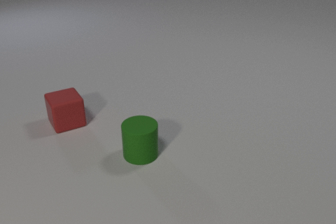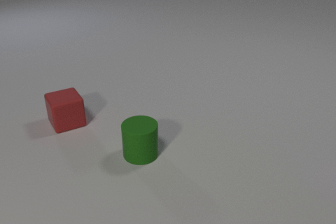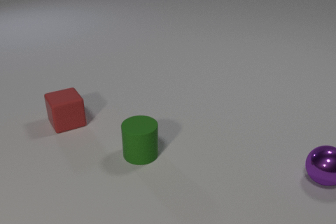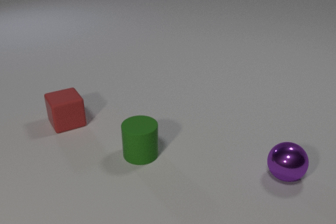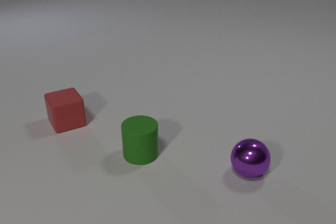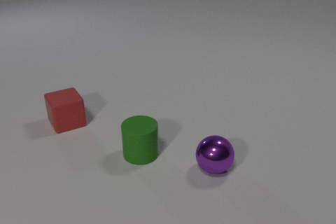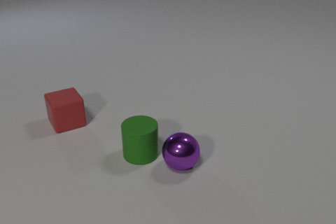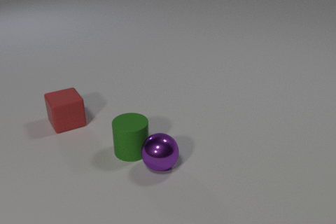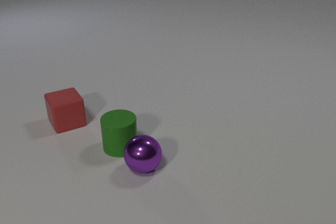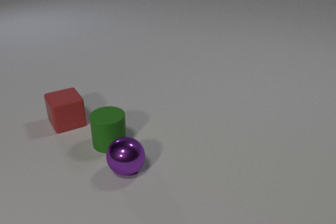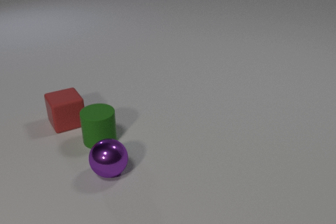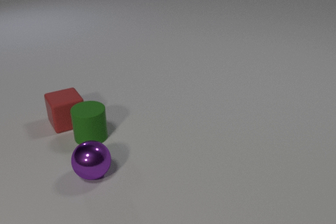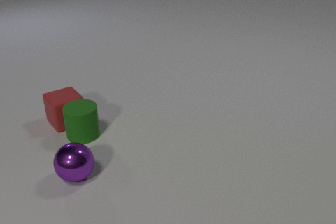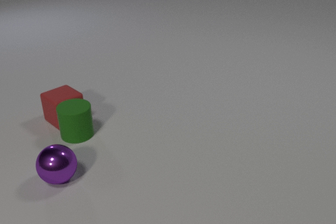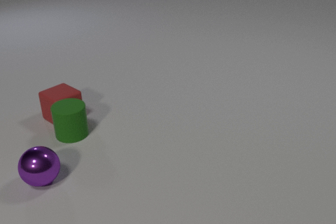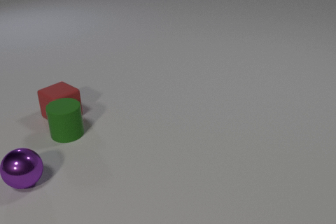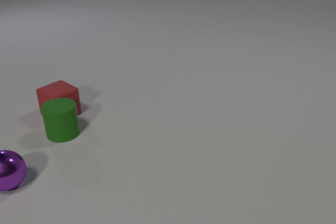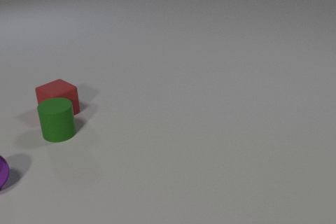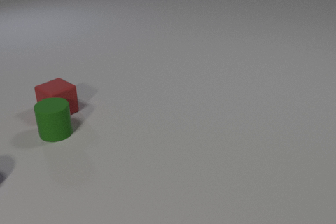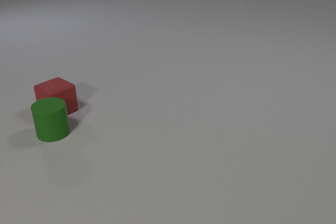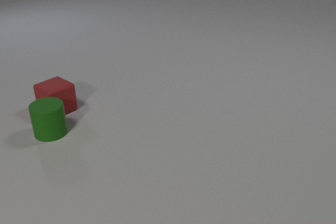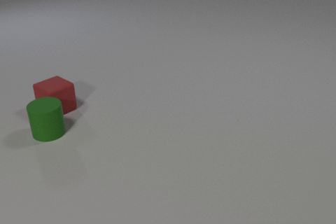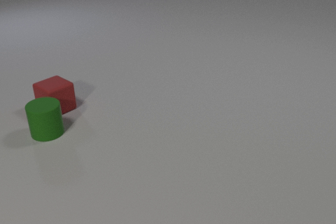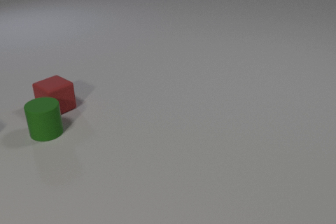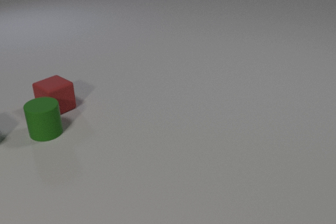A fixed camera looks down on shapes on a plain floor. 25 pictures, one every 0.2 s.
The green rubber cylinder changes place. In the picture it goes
to the left.
The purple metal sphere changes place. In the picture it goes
to the left.
0.0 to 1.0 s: The purple metal sphere comes in at the right edge, rolls to the left.
1.0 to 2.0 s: The purple metal sphere rolls to the left. The green rubber cylinder slides to the left and away from the camera. The purple metal sphere and the green rubber cylinder collide.
2.0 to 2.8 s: The purple metal sphere rolls to the left. The green rubber cylinder slides to the left and away from the camera. The red rubber cube slides away from the camera. The green rubber cylinder and the red rubber cube collide.
2.8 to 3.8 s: The purple metal sphere rolls to the left, leaves at the left edge. The green rubber cylinder slides to the left. The red rubber cube slides away from the camera.
3.8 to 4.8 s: The green rubber cylinder slides to the left.
What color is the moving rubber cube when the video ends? green.
How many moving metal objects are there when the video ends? 0.
How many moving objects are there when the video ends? 1.
